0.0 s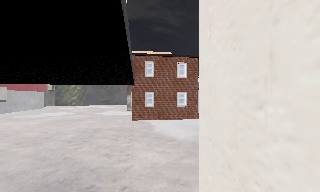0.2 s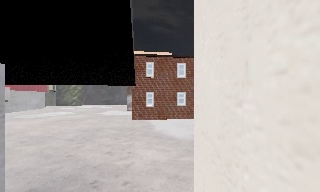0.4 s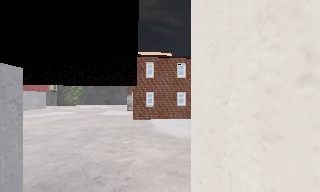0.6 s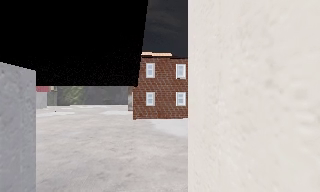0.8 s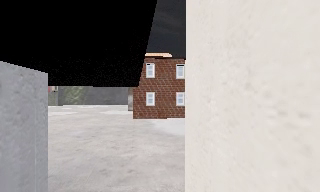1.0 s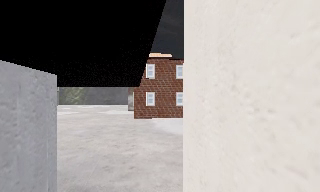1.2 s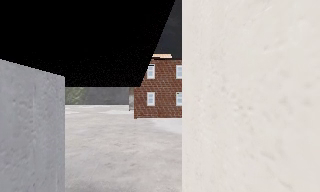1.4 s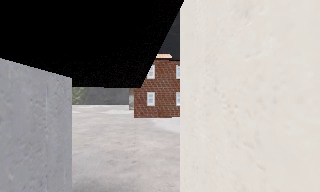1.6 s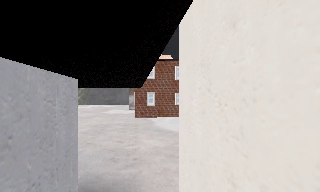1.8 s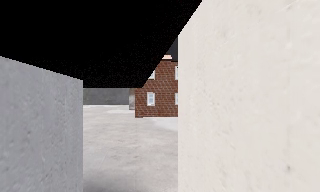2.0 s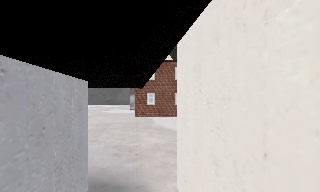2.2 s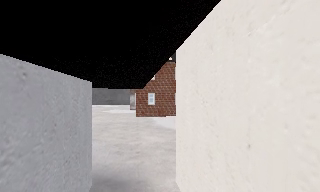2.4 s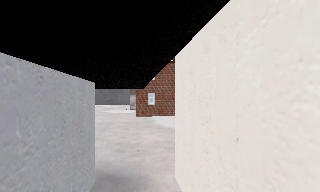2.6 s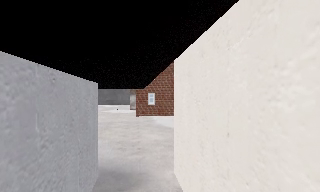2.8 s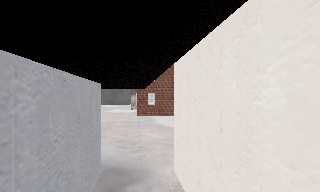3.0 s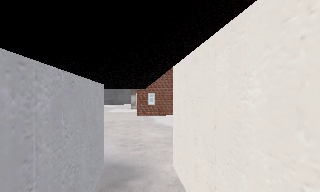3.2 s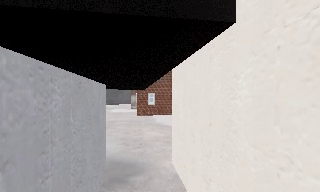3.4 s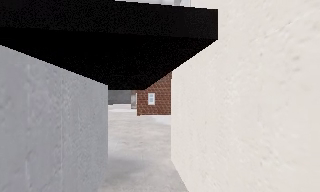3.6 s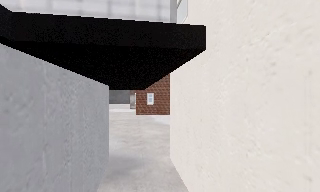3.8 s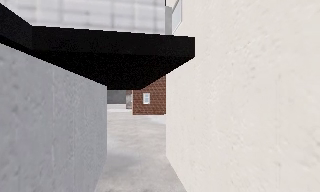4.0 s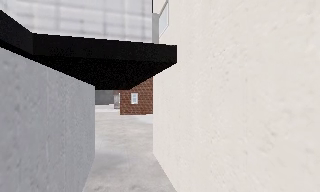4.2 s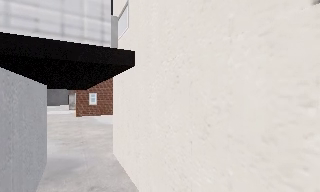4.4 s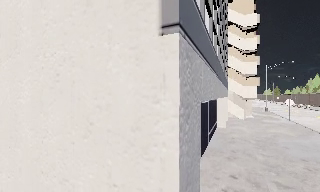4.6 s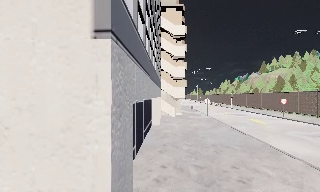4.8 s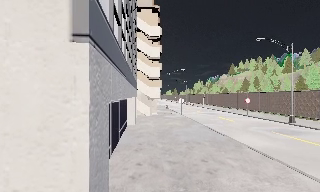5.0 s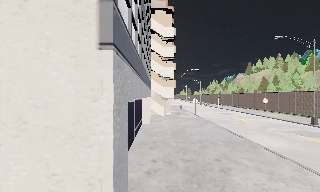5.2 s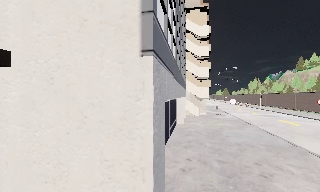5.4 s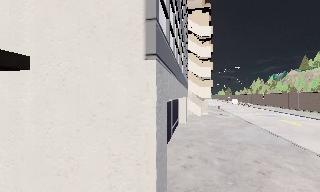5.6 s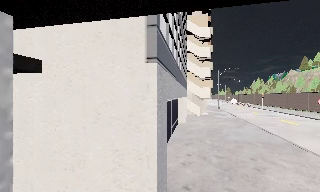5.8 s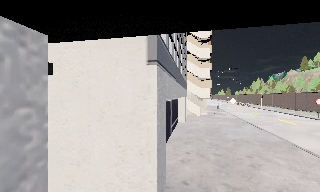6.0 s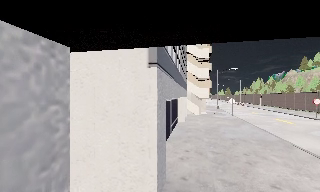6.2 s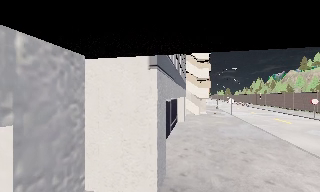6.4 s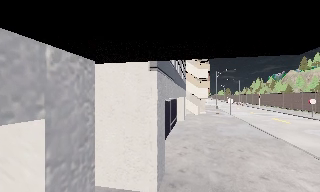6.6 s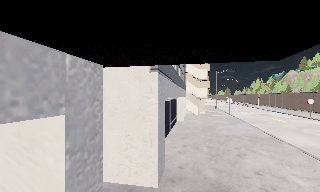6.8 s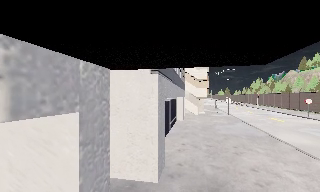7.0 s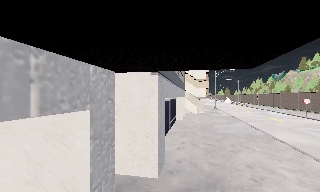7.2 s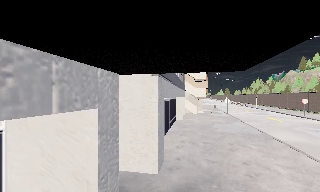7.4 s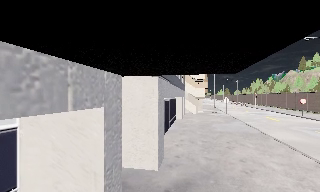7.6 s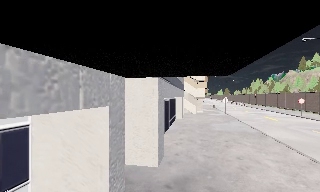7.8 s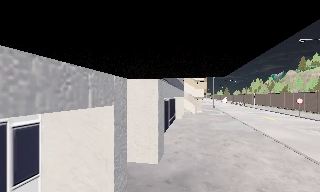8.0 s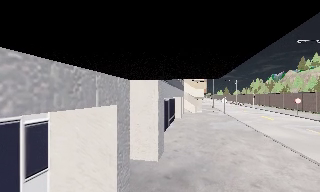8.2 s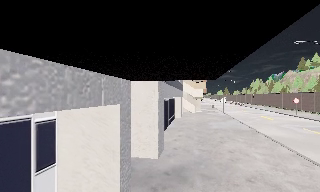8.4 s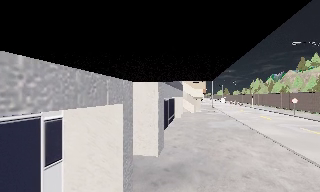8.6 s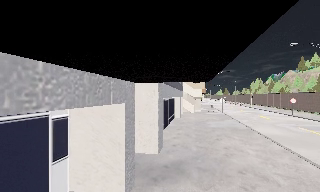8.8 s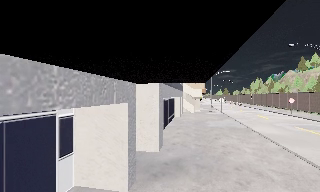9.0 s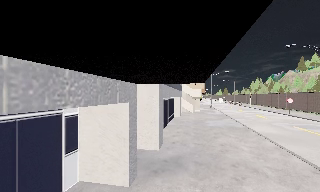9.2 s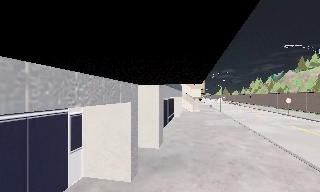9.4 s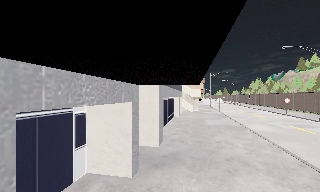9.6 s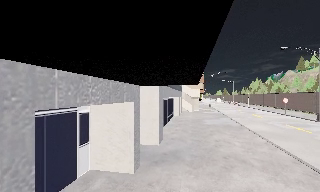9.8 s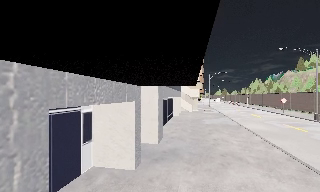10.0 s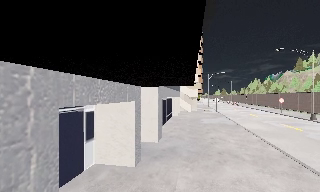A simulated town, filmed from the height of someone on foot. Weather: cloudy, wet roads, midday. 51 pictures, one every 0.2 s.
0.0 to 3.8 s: The camera travels backward, about 5 m, so what stands in front gets smaller.
3.8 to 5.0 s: The camera swings to its right by about 80 degrees, and the scene slides to the left. It travels backward, about 1.5 m.
5.0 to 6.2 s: The scene slides to the right, as the camera pans about 15 degrees to its left. It travels backward, about 1.5 m, so what stands in front gets smaller.
6.2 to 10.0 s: The camera travels backward, about 5 m, so what stands in front gets smaller.
The film runs backward here.
